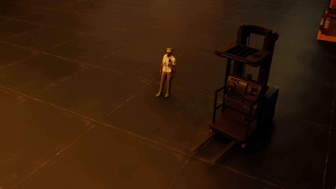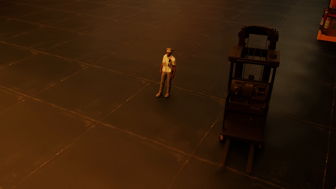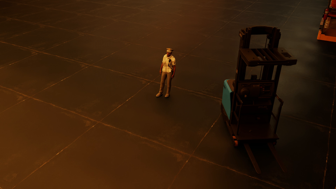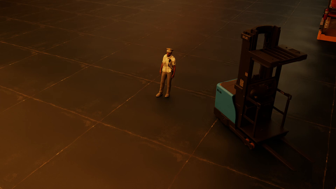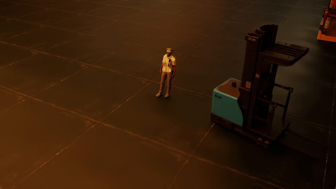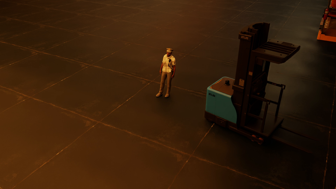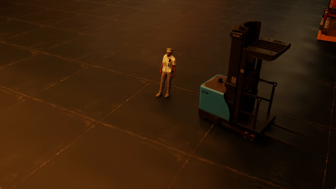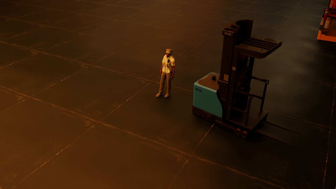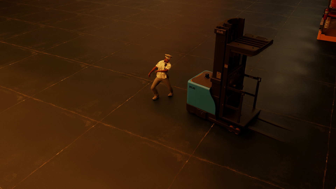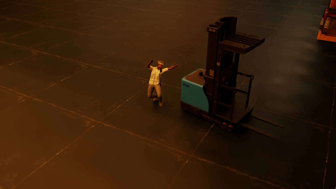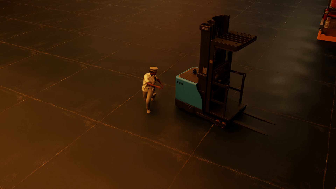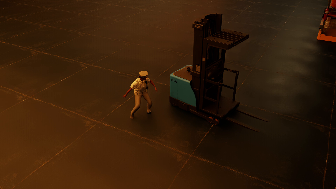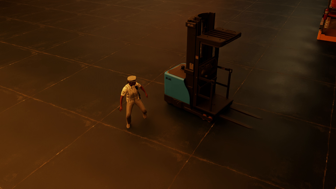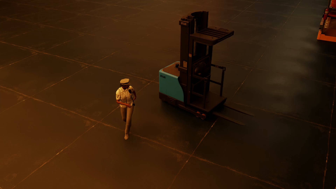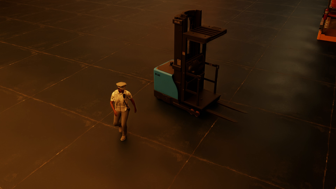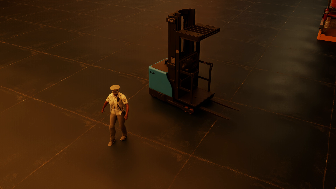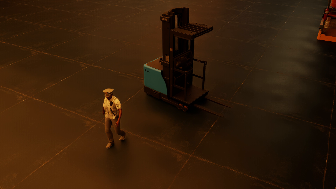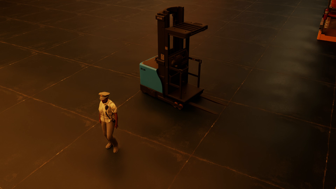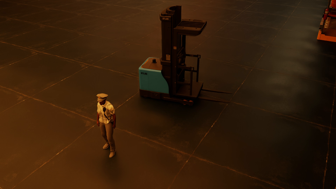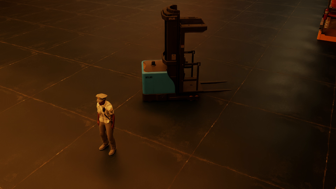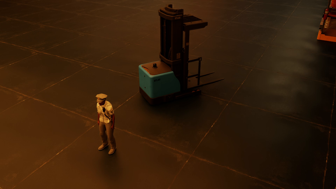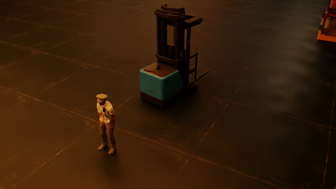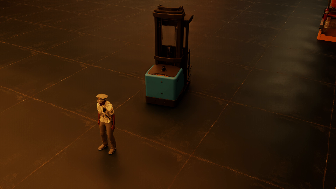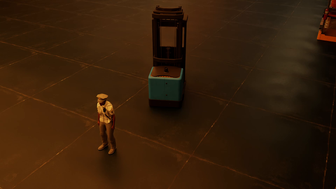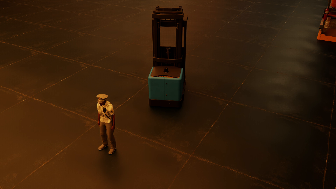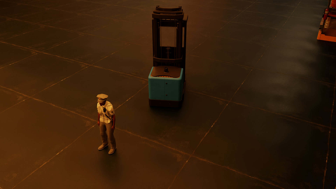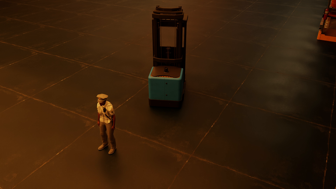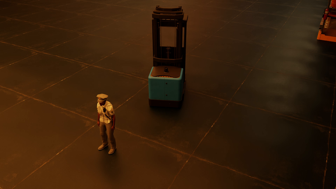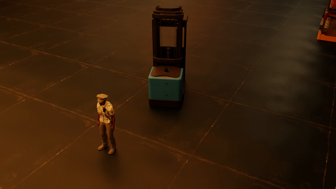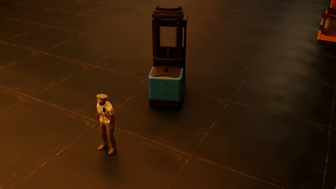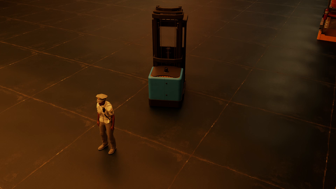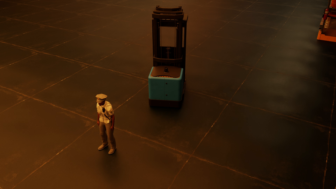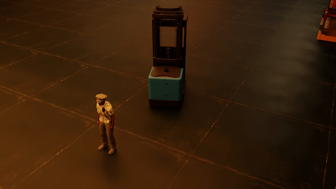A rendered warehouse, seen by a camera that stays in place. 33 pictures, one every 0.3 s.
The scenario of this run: Near miss between a forklift and a person.
